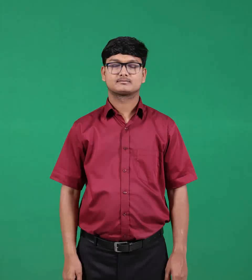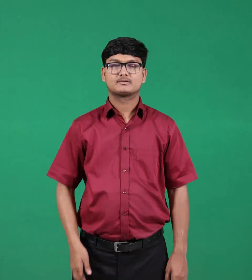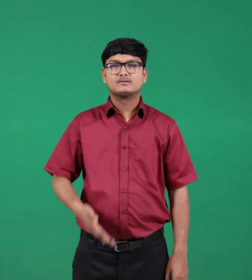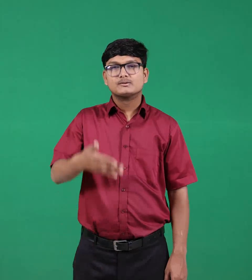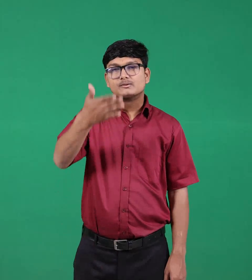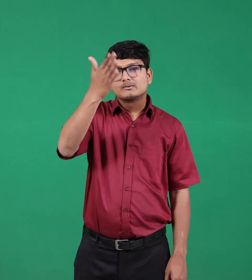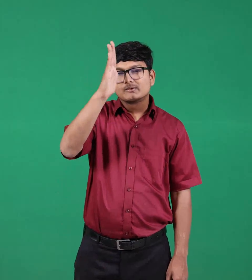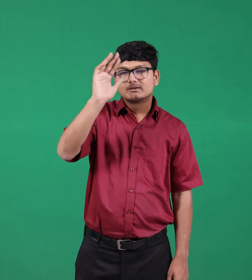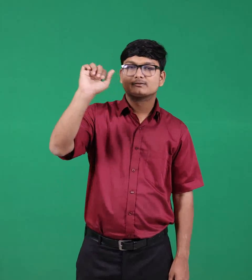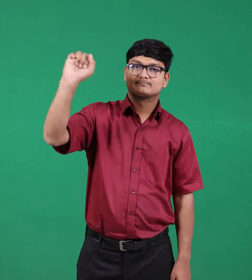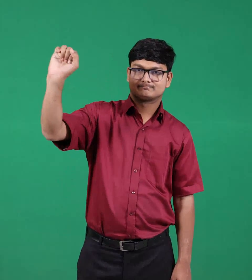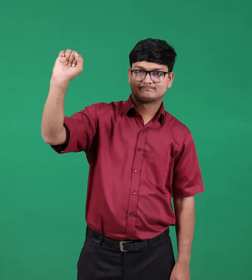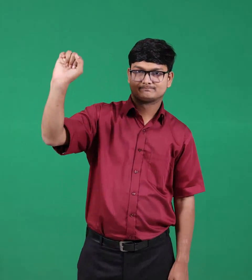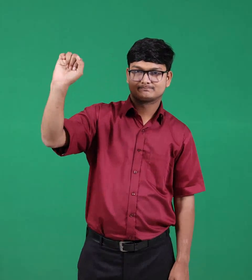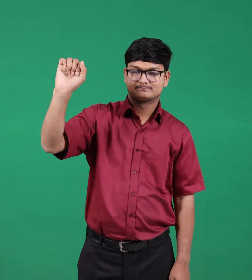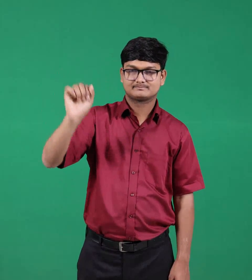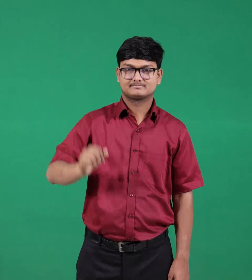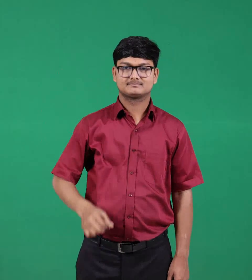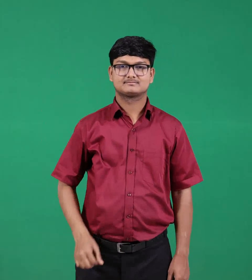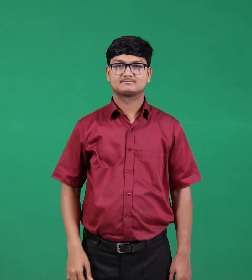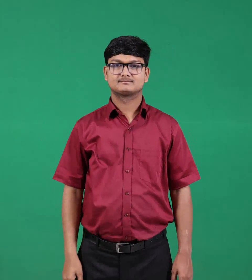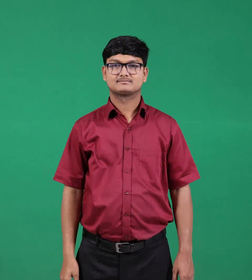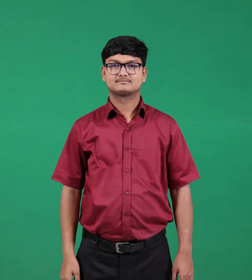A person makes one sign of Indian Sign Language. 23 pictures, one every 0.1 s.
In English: god's
